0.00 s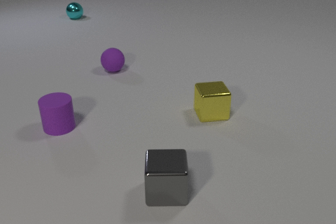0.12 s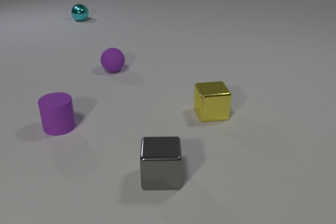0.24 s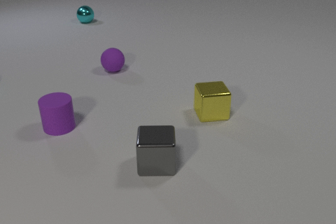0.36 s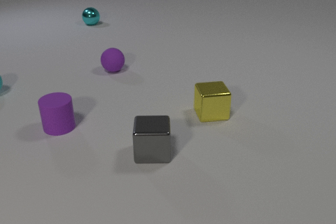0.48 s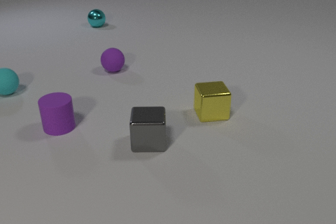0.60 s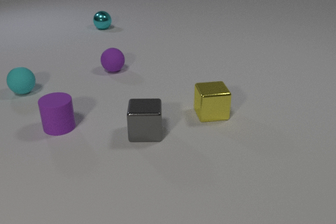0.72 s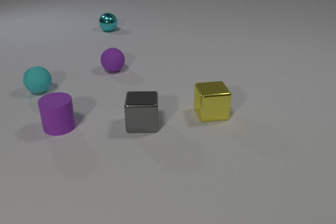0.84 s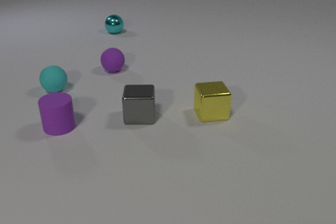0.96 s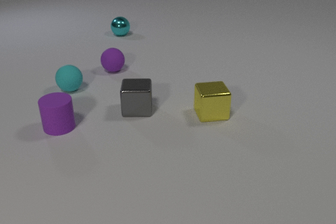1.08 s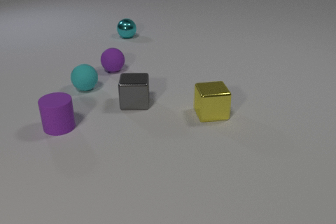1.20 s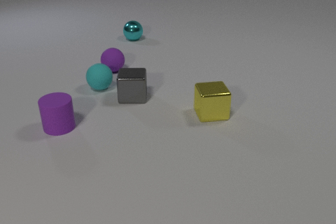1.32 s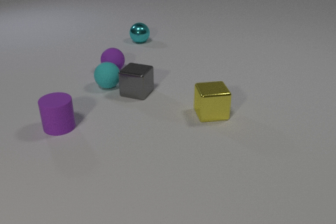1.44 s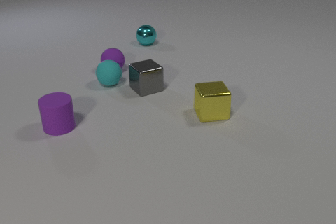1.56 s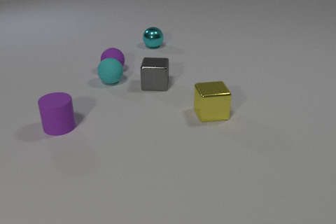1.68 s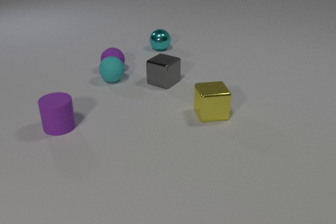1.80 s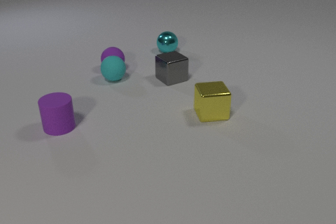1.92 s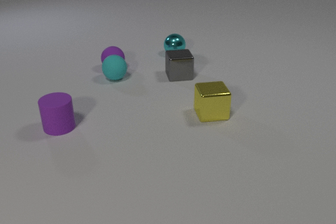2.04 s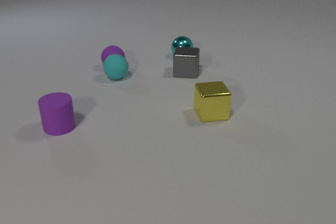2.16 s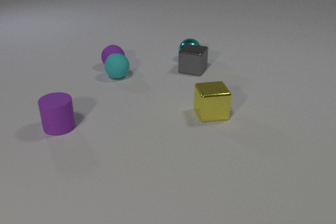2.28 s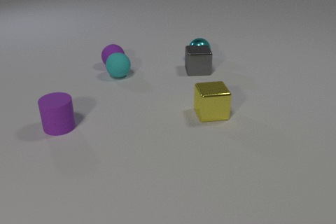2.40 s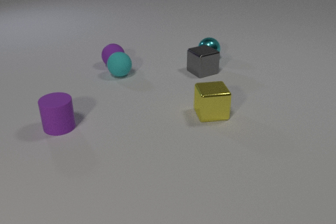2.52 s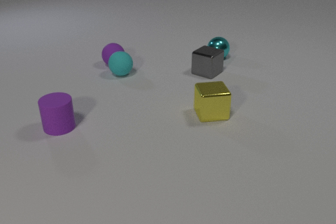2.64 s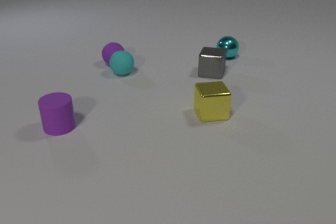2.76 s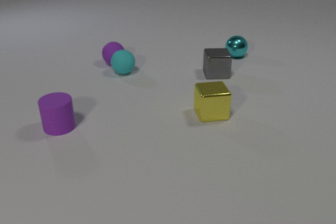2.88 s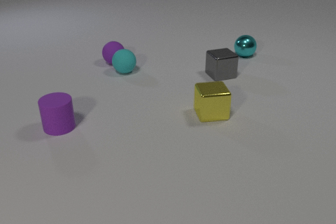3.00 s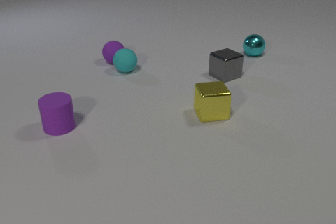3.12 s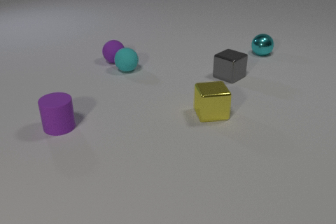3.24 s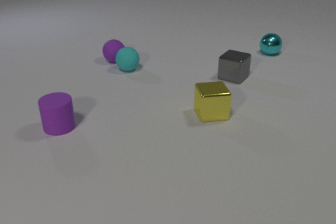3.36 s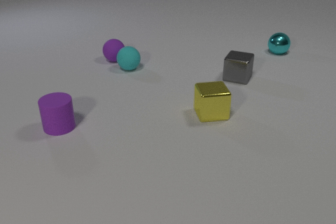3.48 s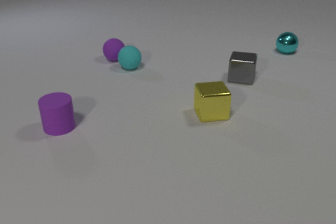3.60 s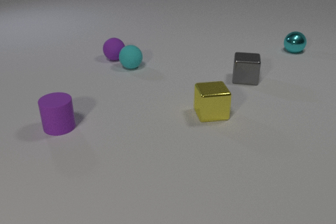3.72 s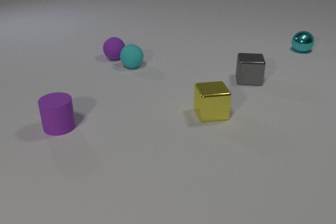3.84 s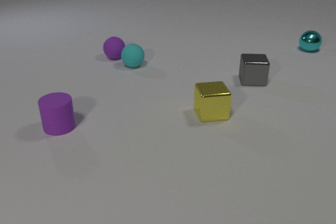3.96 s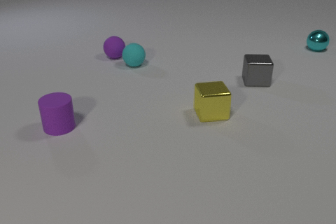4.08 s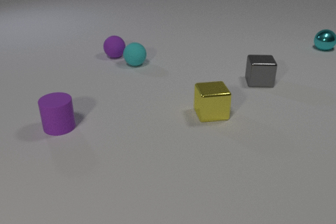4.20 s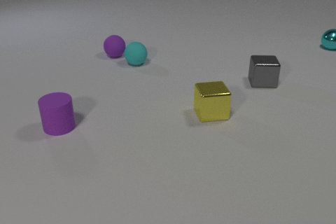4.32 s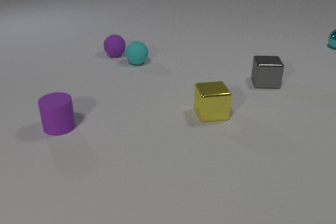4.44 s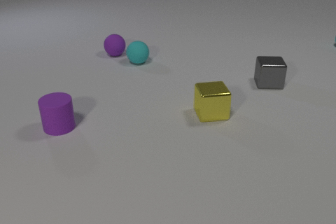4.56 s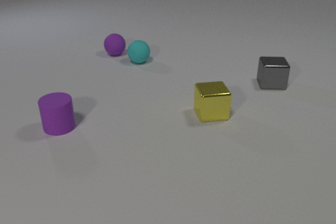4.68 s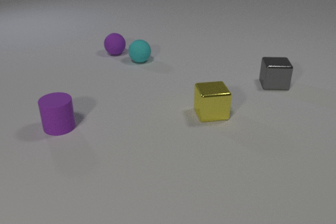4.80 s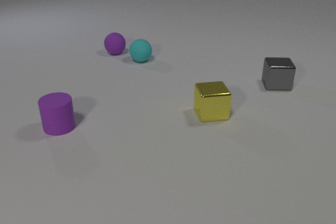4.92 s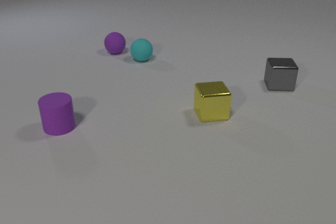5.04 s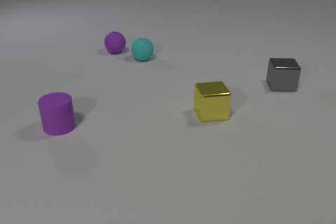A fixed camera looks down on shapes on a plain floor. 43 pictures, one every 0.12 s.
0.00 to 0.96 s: The cyan rubber sphere comes in at the left edge, rolls to the right. The gray metal cube slides away from the camera. The cyan metal sphere rolls toward the camera and to the right.
0.96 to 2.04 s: The cyan rubber sphere rolls to the right and away from the camera. The gray metal cube slides away from the camera and to the right. The purple rubber sphere rolls away from the camera. The cyan metal sphere rolls toward the camera and to the right. The cyan rubber sphere and the gray metal cube collide. The cyan rubber sphere and the purple rubber sphere collide.
2.04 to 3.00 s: The cyan rubber sphere rolls away from the camera and to the right. The gray metal cube slides to the right. The purple rubber sphere rolls away from the camera. The cyan metal sphere rolls to the right. The gray metal cube and the cyan metal sphere collide.
3.00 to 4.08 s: The cyan rubber sphere rolls away from the camera and to the right. The gray metal cube slides to the right. The purple rubber sphere rolls away from the camera. The cyan metal sphere rolls to the right and away from the camera.
4.08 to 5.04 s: The cyan rubber sphere rolls away from the camera and to the right. The gray metal cube slides to the right. The purple rubber sphere rolls away from the camera. The cyan metal sphere rolls to the right and away from the camera, leaves at the right edge.
What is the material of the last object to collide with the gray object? metal.
What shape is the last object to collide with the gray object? sphere.
How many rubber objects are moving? 2.
